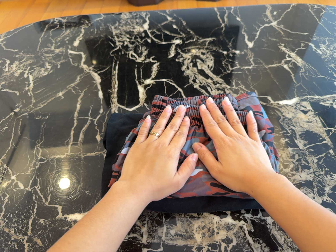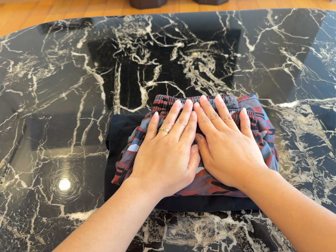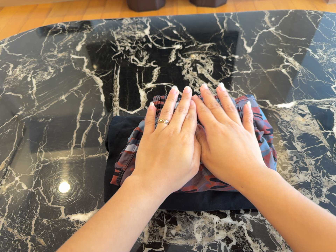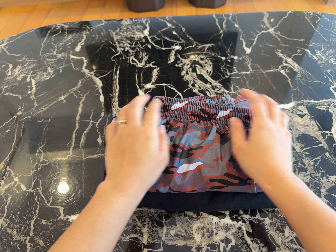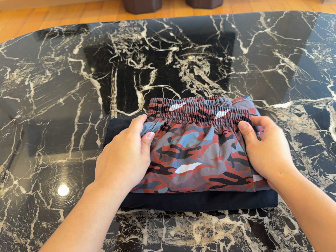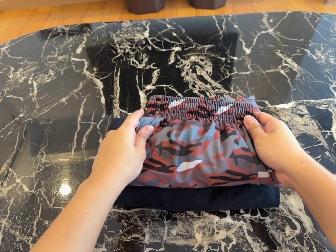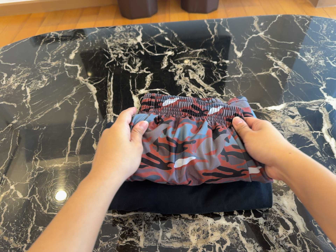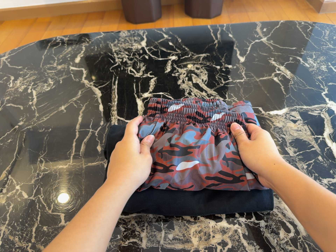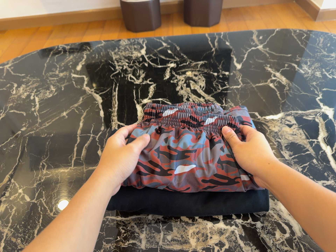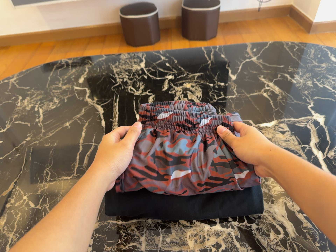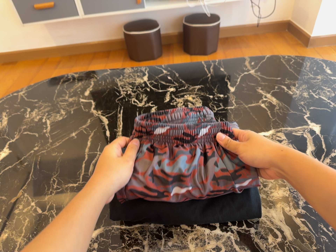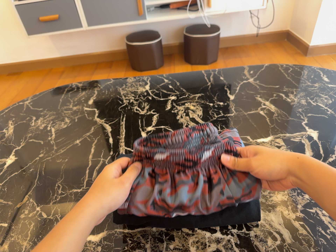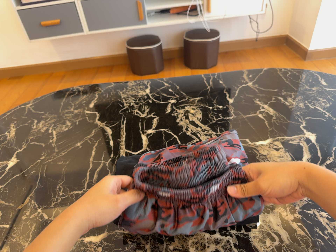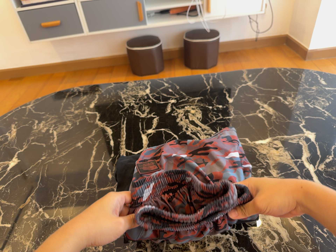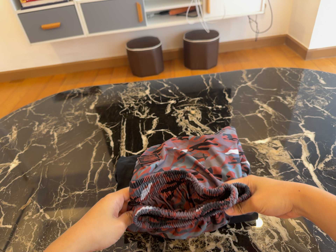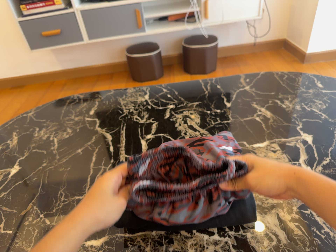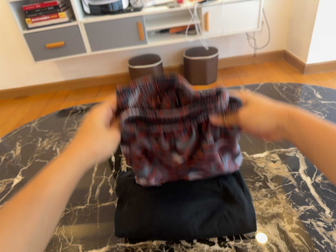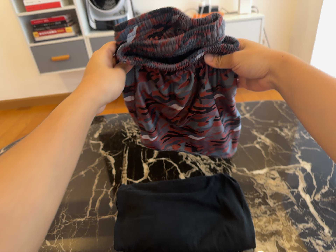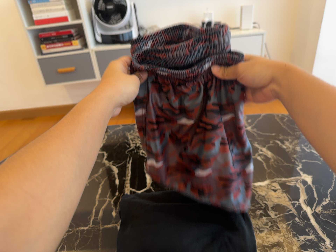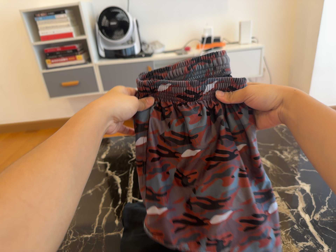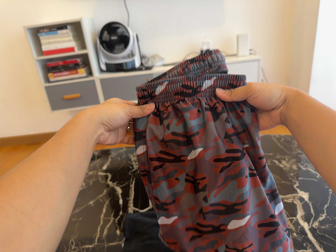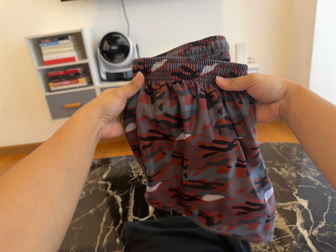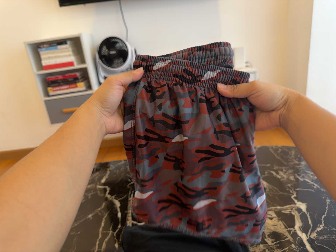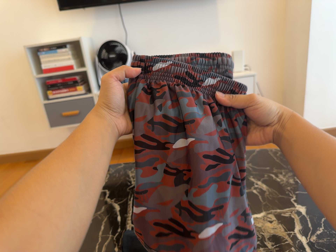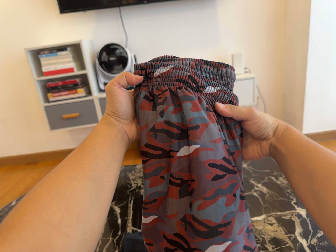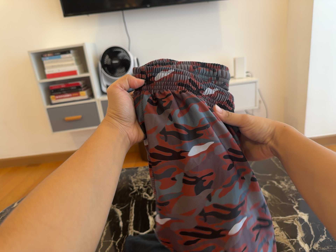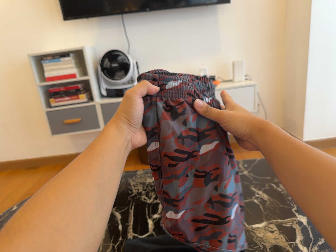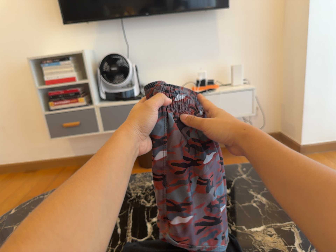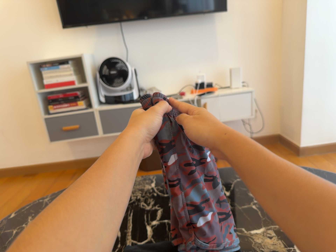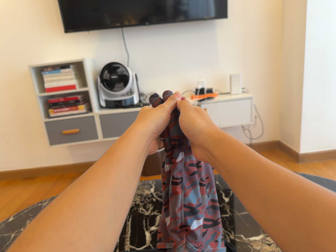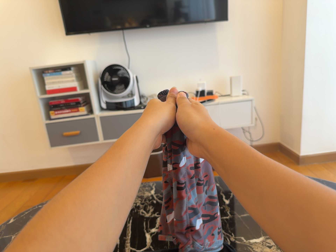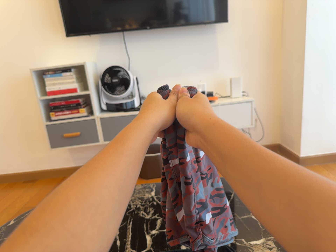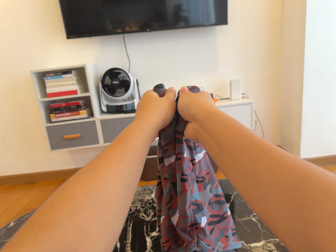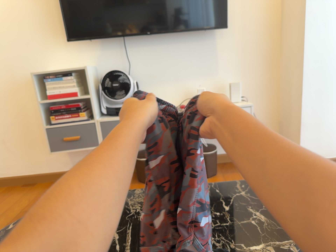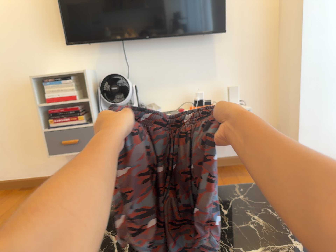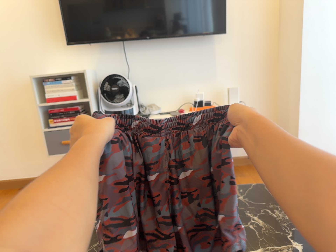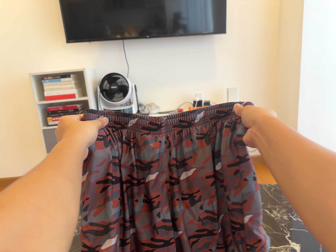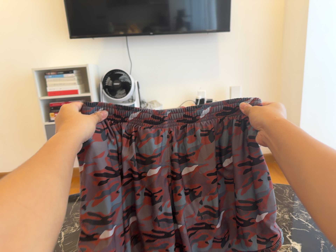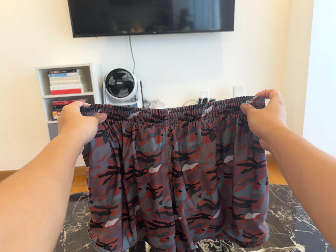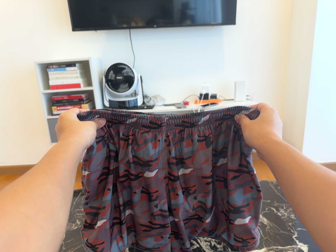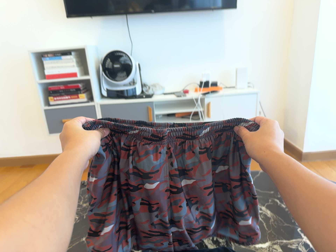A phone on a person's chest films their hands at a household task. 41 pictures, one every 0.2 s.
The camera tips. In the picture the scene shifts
downward.
0.0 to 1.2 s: The camera shifts only a little, or ends up much as it began.
1.2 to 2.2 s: The camera travels backward, about 9 cm, so what stands in front gets smaller. Its aim tips toward the top of its view by about 10 degrees, and the scene shifts downward.
2.2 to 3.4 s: The camera shifts only a little, or ends up much as it began.
3.4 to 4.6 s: The camera travels backward, about 7 cm, so what stands in front gets smaller. Its aim tips toward the top of its view by about 10 degrees, and the scene shifts downward.
4.6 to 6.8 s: The camera shifts only a little, or ends up much as it began.
6.8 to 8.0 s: The camera travels forward, about 6 cm, so what stands in front looms larger.
The film runs backward here.
